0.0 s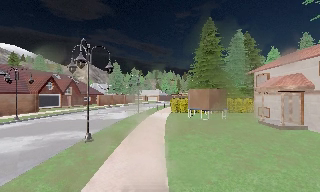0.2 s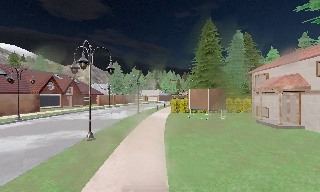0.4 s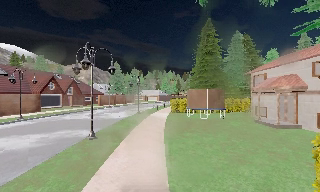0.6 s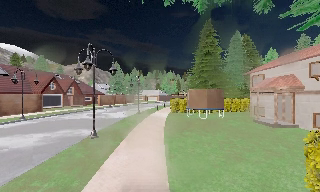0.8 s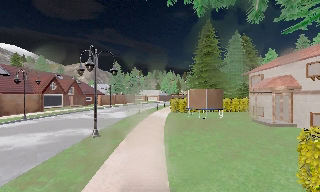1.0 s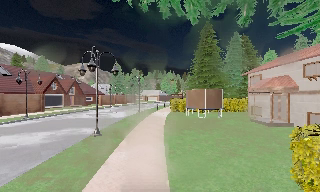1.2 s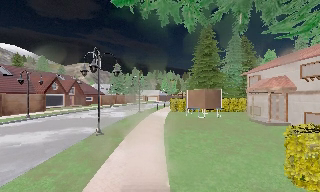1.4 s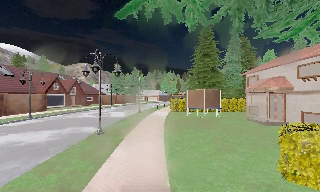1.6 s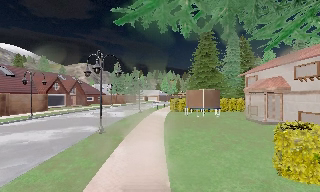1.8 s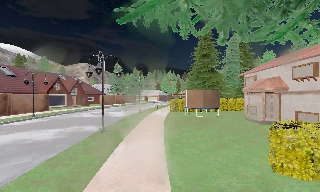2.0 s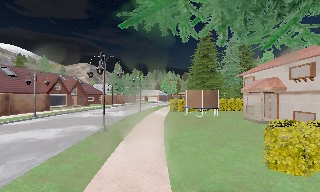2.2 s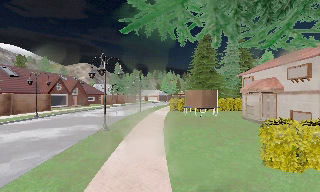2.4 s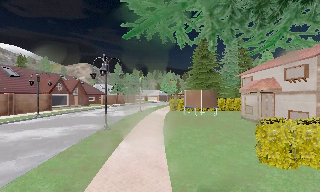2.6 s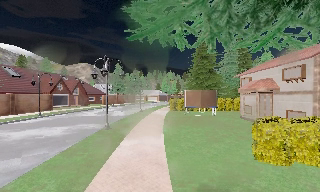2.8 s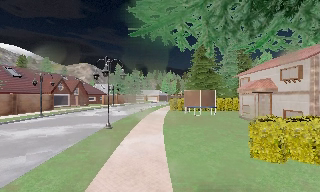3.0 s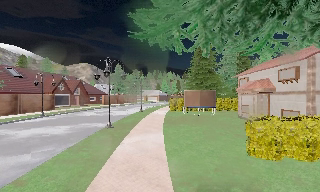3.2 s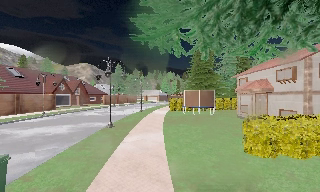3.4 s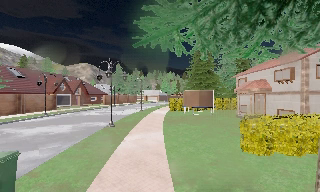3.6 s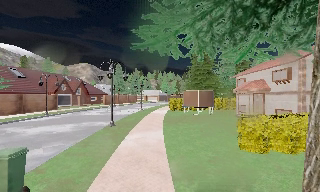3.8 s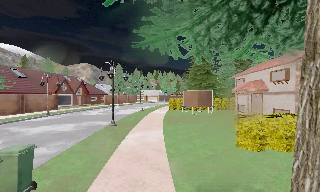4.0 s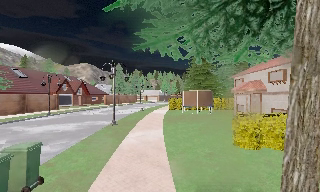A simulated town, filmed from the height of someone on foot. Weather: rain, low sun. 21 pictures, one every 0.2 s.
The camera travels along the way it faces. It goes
backward.
0.0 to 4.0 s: The camera travels backward, about 4.5 m, so what stands in front gets smaller.
The film runs backward here.
